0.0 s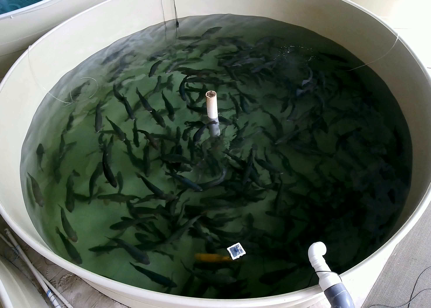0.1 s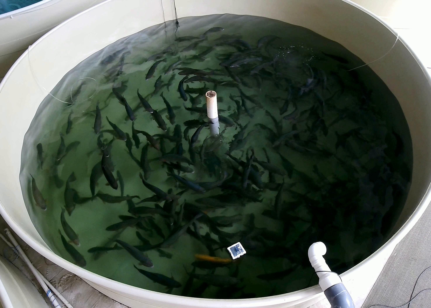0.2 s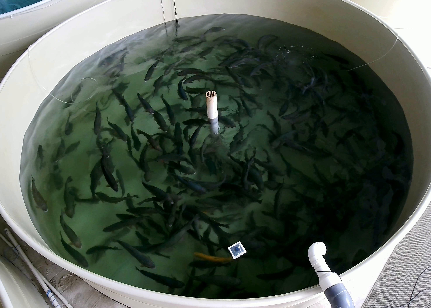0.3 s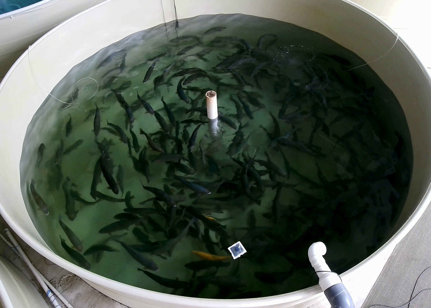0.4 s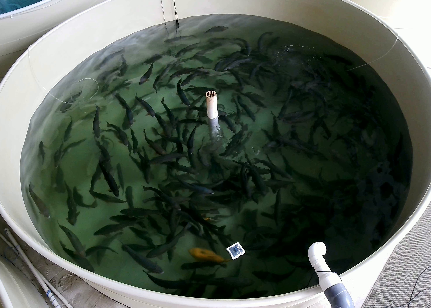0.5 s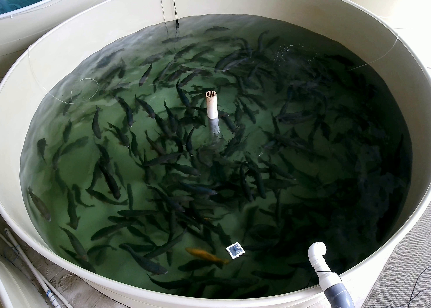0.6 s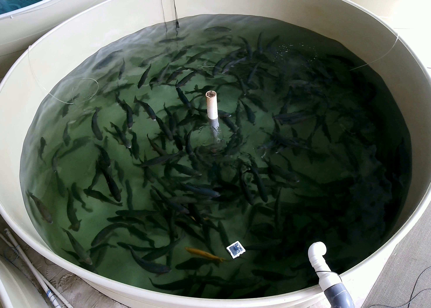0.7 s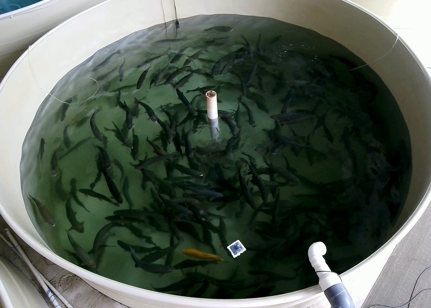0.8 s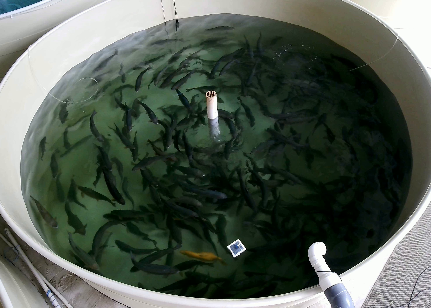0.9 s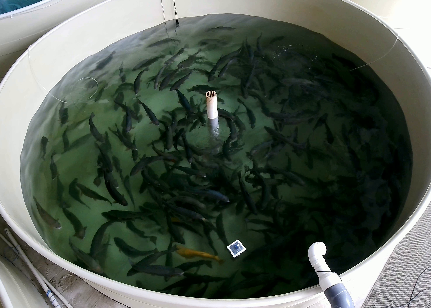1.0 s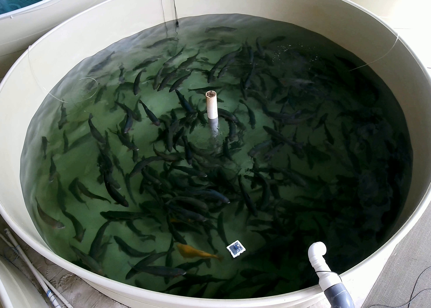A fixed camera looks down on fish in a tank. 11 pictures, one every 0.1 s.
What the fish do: Foraging.
